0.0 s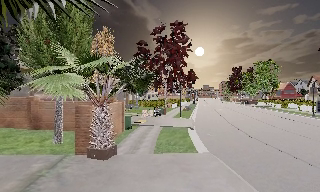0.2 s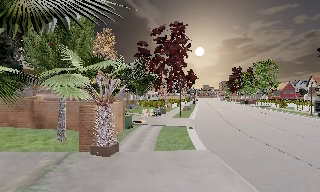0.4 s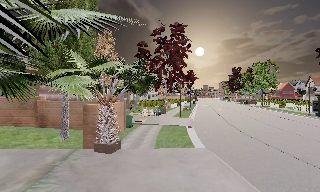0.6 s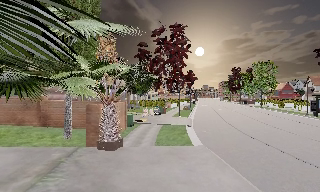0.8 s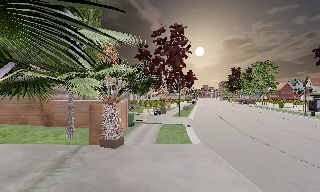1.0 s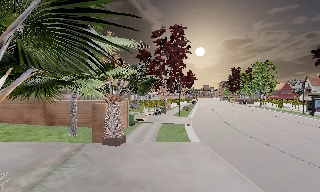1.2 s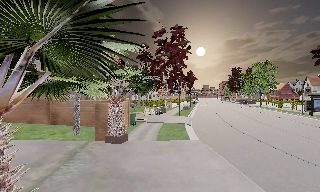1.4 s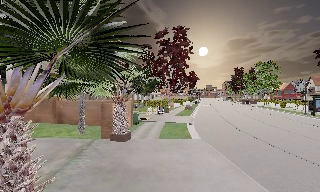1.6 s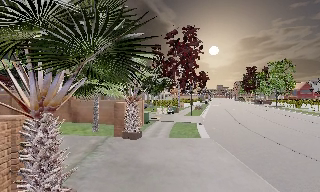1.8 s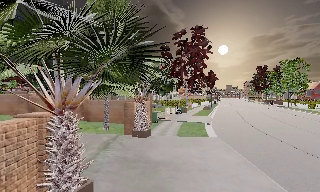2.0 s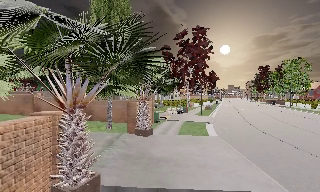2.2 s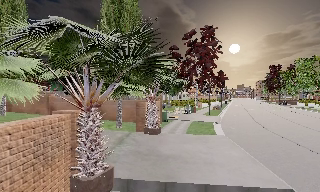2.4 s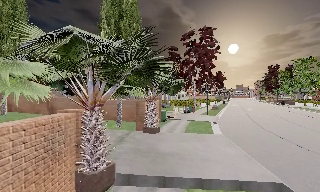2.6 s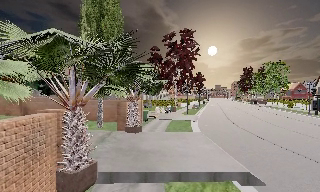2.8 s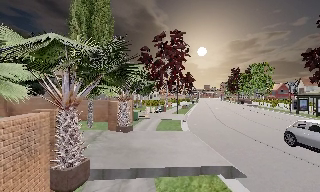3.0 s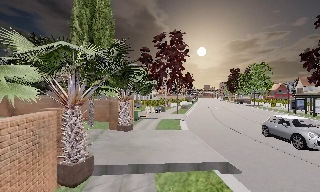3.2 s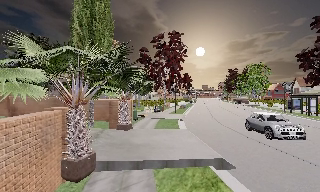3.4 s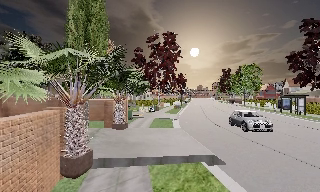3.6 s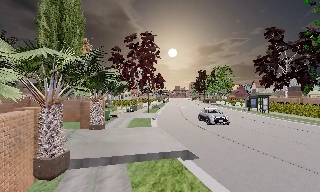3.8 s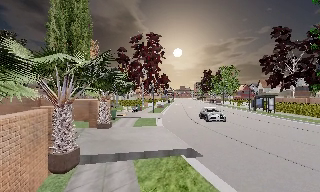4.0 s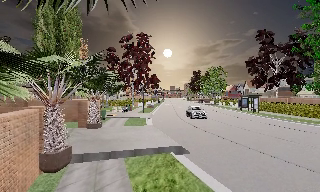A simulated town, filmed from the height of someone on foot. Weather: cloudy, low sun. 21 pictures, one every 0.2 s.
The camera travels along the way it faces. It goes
backward.
0.0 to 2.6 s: The camera travels backward, about 4 m, so what stands in front gets smaller.
2.6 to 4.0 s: The camera pans to its right, which is clockwise from overhead, by about 15 degrees. It travels backward, about 2 m, so what stands in front gets smaller.
The film runs backward here.
